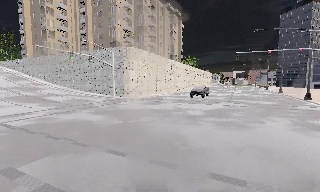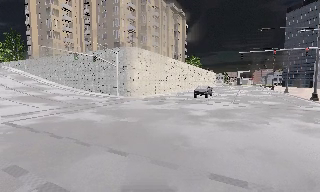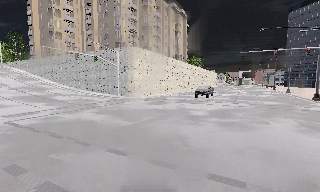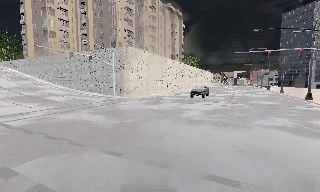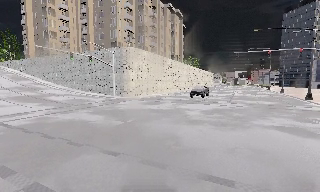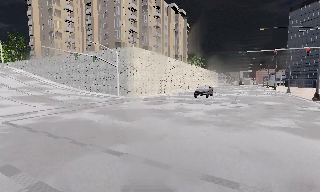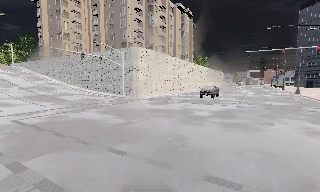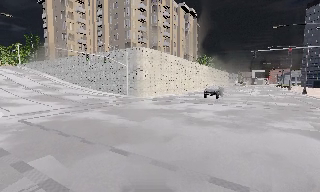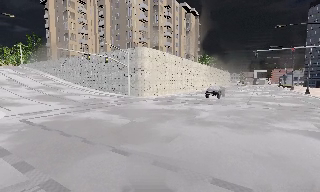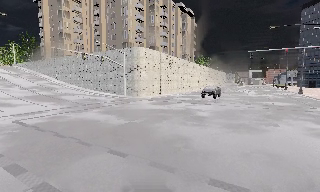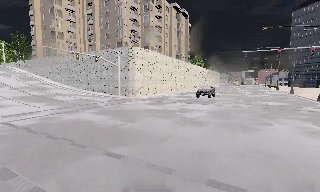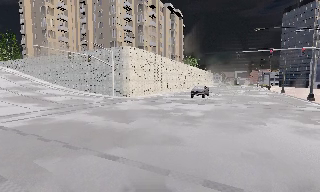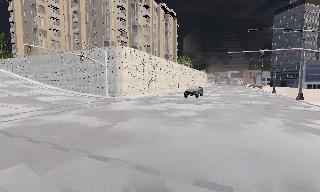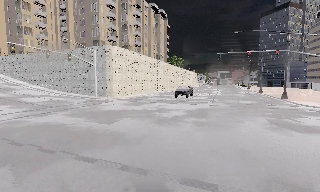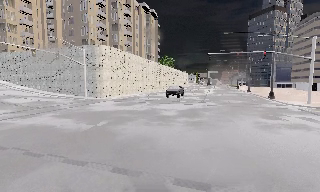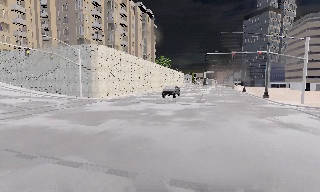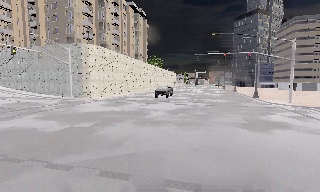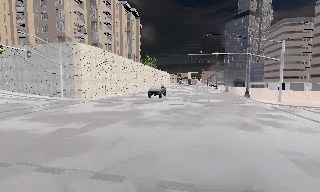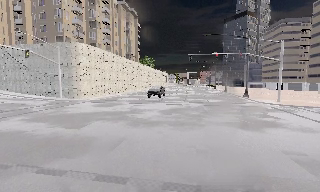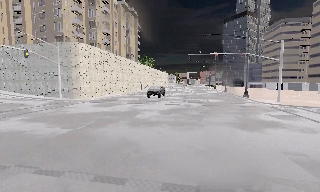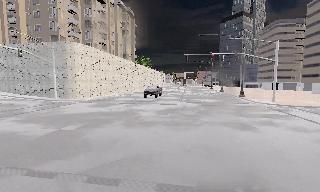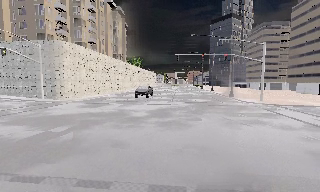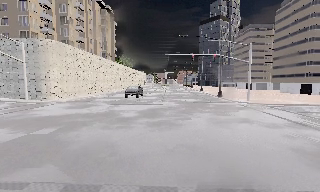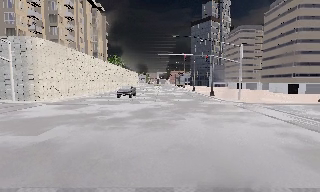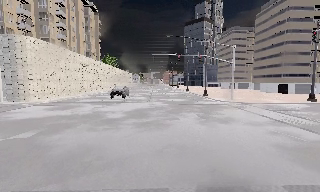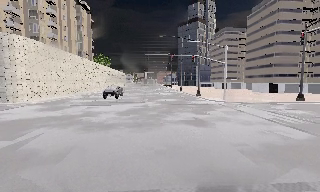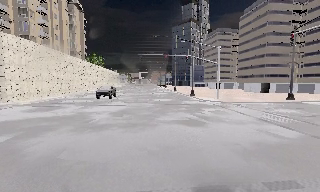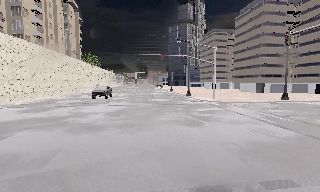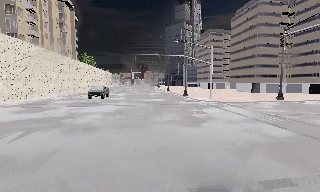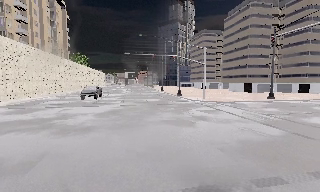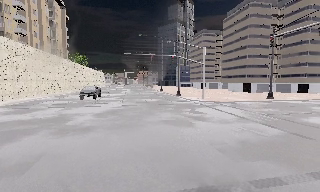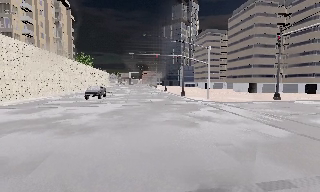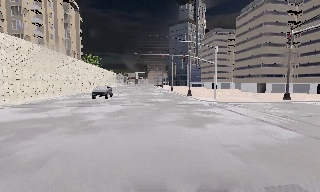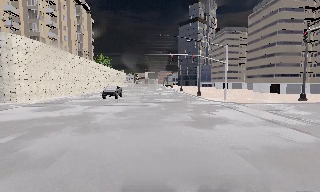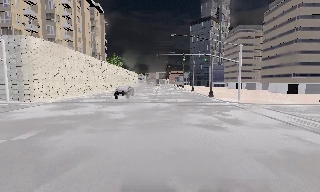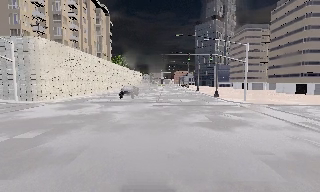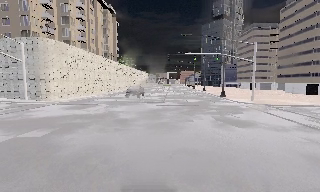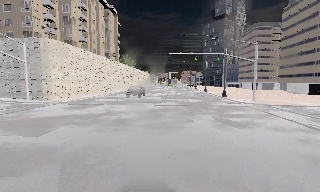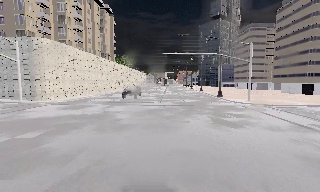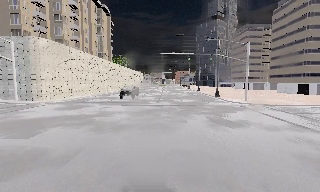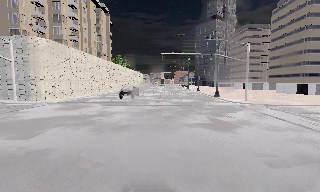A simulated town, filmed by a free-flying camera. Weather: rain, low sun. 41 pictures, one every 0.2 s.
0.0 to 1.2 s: The camera travels to its right, about 0.5 m.
1.2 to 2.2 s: The camera shifts only a little, or ends up much as it began.
2.2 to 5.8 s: The camera swings to its right by about 35 degrees, and the scene slides to the left. It travels forward, about 0.5 m.
5.8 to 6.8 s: The camera pans to its left, which is counterclockwise from overhead, by about 10 degrees.
6.8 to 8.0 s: The camera shifts only a little, or ends up much as it began.
The film runs forward here.
